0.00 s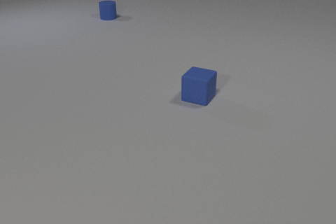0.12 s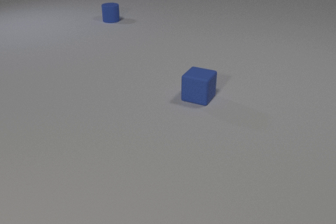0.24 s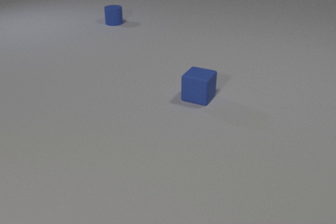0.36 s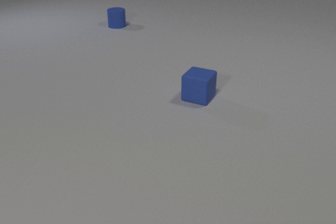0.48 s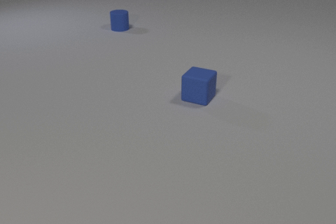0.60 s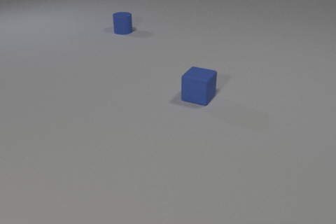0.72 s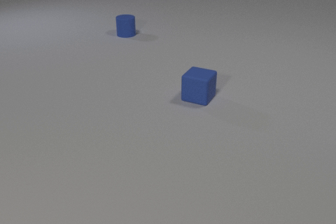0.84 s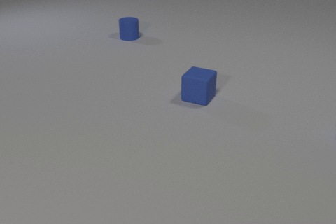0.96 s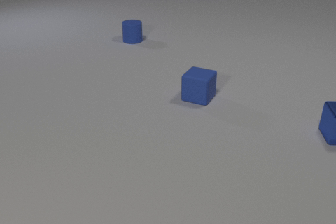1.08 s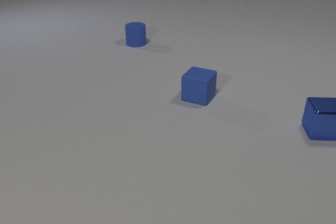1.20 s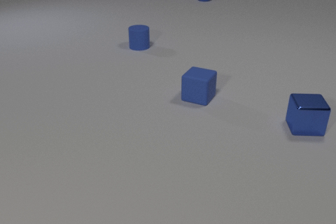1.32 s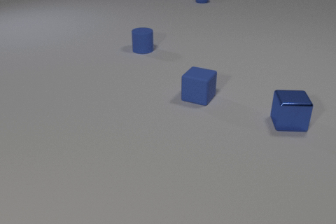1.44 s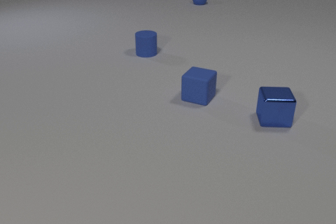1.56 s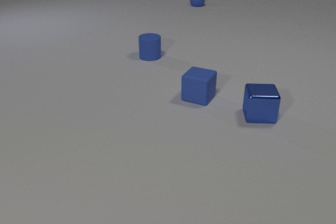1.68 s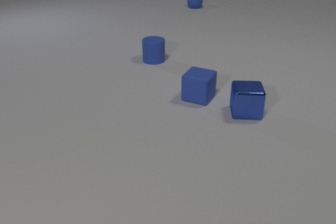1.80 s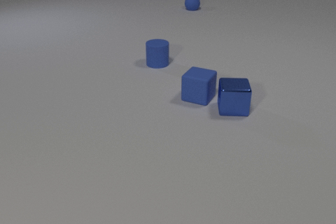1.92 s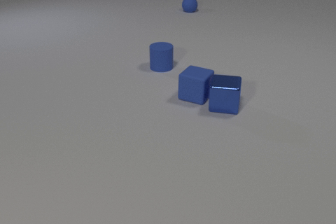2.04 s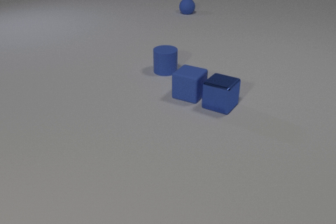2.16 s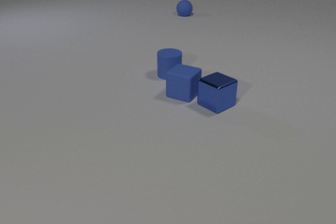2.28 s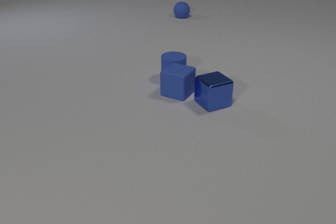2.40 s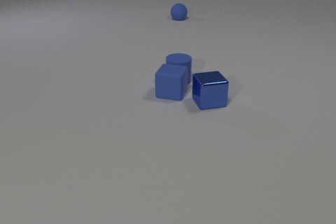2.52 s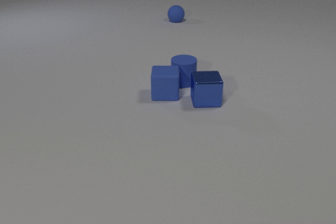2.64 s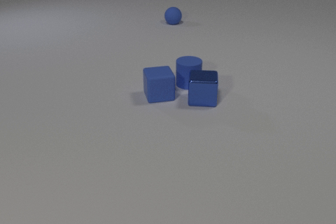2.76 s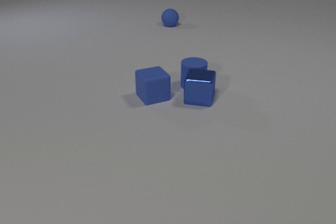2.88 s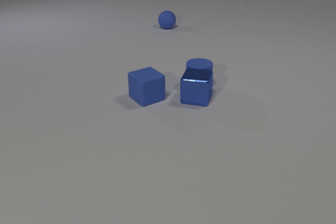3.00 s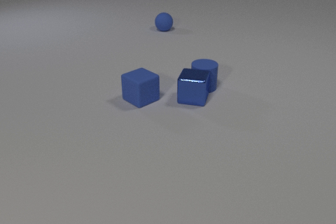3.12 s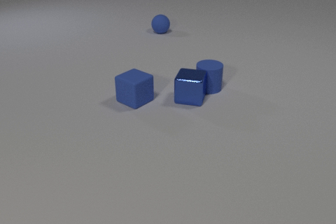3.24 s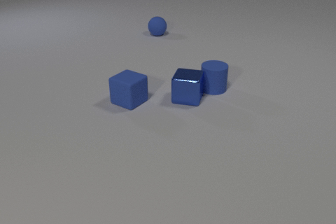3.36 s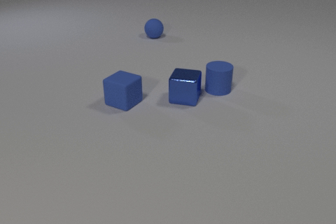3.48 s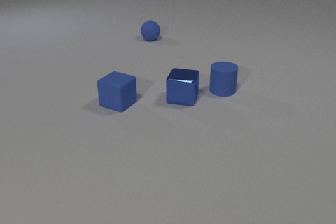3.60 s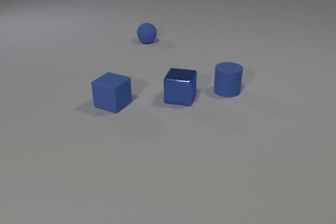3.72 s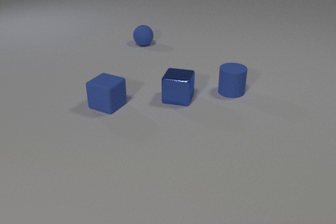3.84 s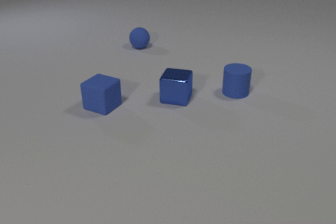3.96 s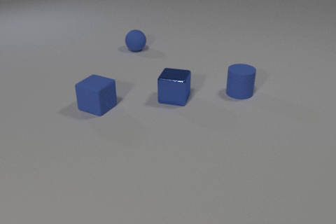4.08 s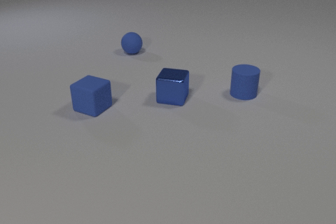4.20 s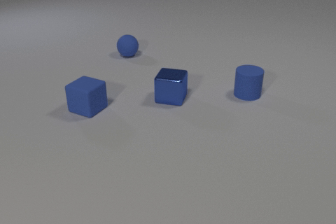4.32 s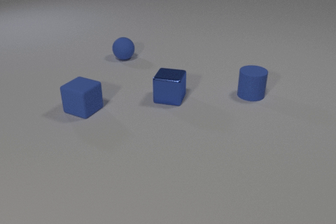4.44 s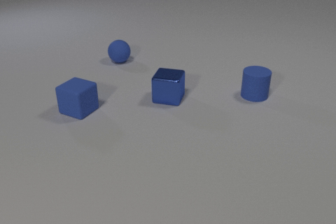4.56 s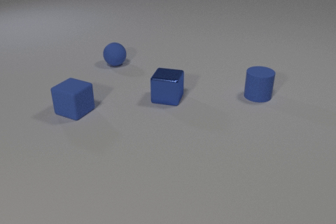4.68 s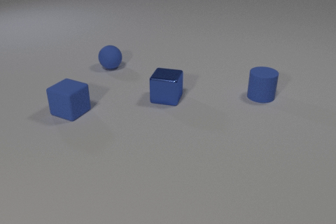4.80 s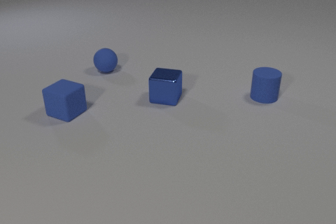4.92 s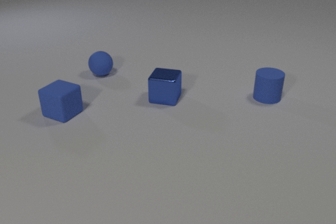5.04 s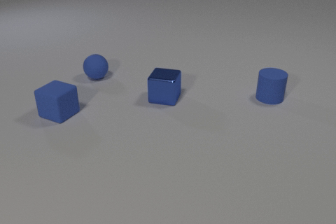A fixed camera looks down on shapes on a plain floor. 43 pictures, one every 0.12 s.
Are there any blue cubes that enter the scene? yes.
What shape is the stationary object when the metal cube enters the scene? cube.
How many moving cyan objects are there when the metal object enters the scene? 0.
0.00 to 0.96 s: The blue metal cube comes in at the right edge, slides to the left. The blue rubber cylinder slides toward the camera.
0.96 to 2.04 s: The blue metal cube slides to the left, spins clockwise seen from above by about 30 degrees, its near face sliding to the left. The blue rubber cube slides to the left. The blue rubber cylinder slides toward the camera. The blue rubber sphere comes in at the top edge, rolls toward the camera. The blue metal cube and the blue rubber cube collide.
2.04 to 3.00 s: The blue metal cube slides to the left and away from the camera, spins clockwise seen from above by about 75 degrees, its near face sliding to the left. The blue rubber cube slides to the left, spins counterclockwise seen from above by about 75 degrees, its near face sliding to the right. The blue rubber cylinder slides to the right and toward the camera. The blue rubber sphere rolls toward the camera and to the left. The blue rubber cube and the blue rubber cylinder collide. The blue metal cube and the blue rubber cylinder collide.
3.00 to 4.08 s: The blue metal cube slides to the left. The blue rubber cube slides to the left. The blue rubber cylinder slides to the right. The blue rubber sphere rolls toward the camera and to the left.
4.08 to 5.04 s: The blue metal cube slides to the left. The blue rubber cube slides to the left. The blue rubber cylinder slides to the right. The blue rubber sphere rolls toward the camera and to the left.
